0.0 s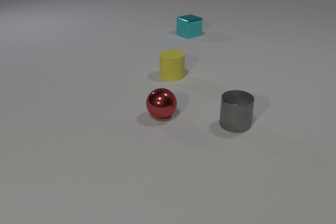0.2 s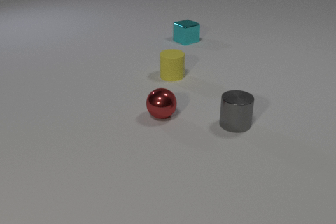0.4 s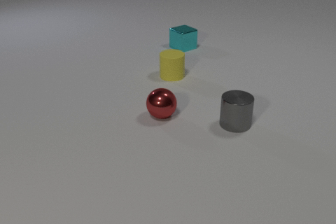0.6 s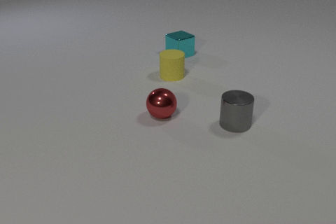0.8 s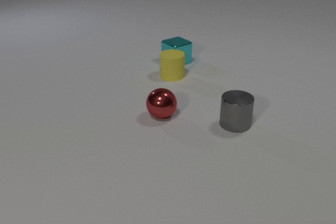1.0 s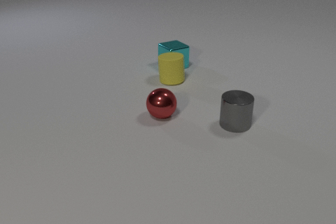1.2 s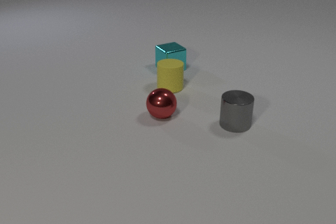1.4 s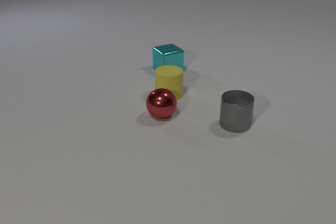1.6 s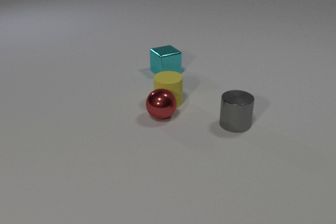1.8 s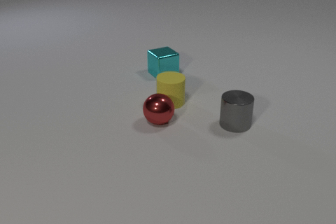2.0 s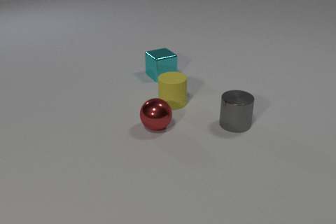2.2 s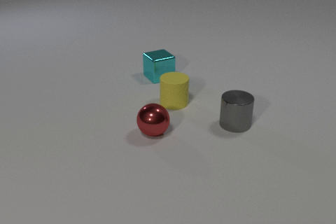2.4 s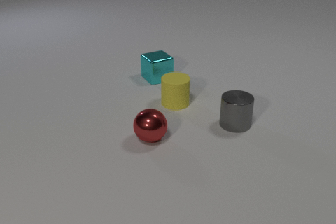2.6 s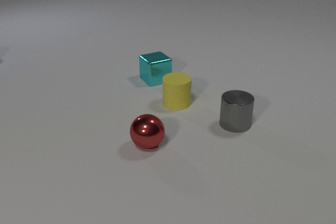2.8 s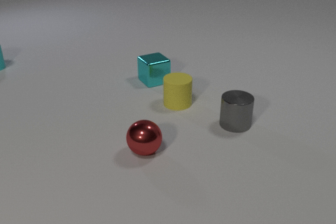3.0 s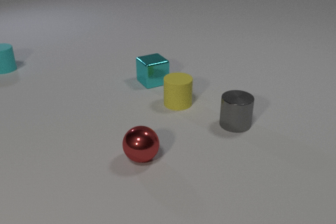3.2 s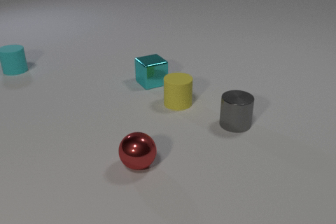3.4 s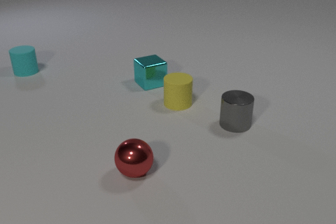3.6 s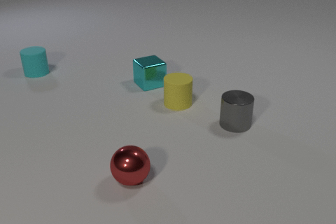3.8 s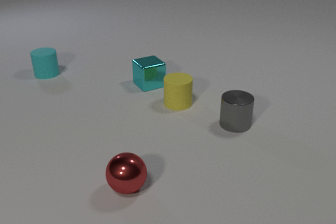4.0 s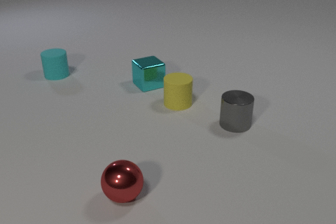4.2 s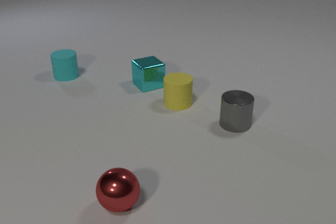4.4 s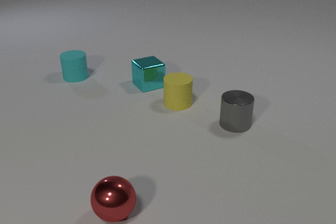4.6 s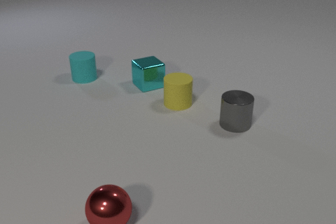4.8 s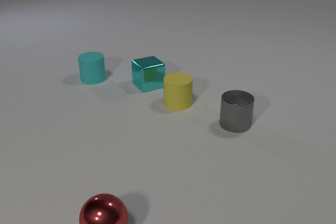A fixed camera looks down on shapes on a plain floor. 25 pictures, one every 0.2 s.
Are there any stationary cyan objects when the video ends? yes.
How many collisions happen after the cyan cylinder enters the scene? 0.
Are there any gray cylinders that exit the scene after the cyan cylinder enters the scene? no.
0.0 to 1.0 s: The cyan metal cube slides toward the camera. The yellow rubber cylinder slides toward the camera. The cyan metal cube and the yellow rubber cylinder collide.
1.0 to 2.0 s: The cyan metal cube slides toward the camera and to the left. The yellow rubber cylinder slides toward the camera. The red metal sphere rolls toward the camera. The yellow rubber cylinder and the red metal sphere collide.
2.0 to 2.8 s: The cyan metal cube slides toward the camera and to the left. The red metal sphere rolls toward the camera. The cyan rubber cylinder comes in at the left edge.
2.8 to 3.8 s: The cyan metal cube slides toward the camera. The red metal sphere rolls toward the camera. The cyan rubber cylinder slides to the right and toward the camera.
3.8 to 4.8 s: The red metal sphere rolls toward the camera. The cyan rubber cylinder slides to the right and toward the camera.
